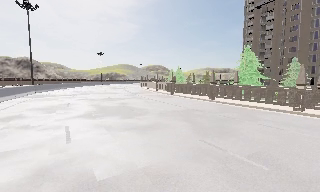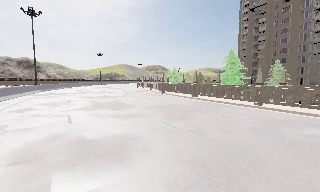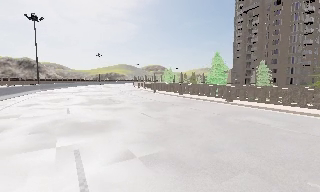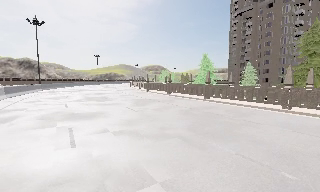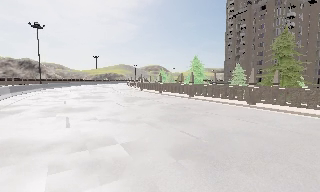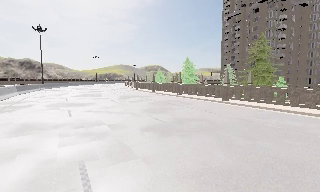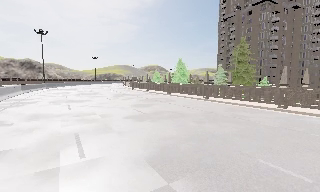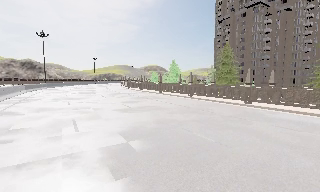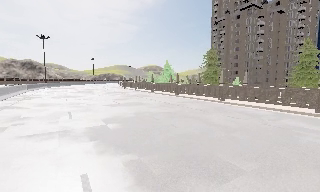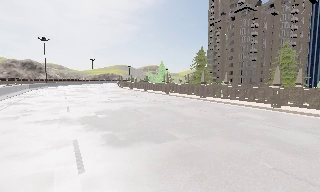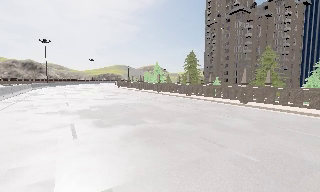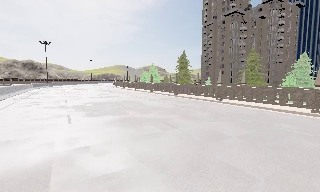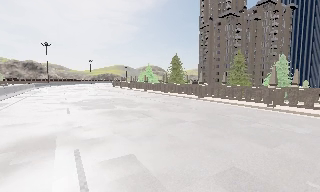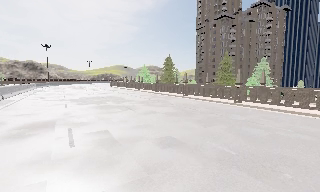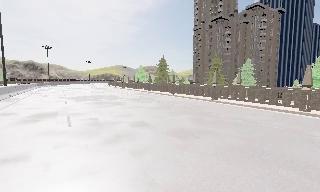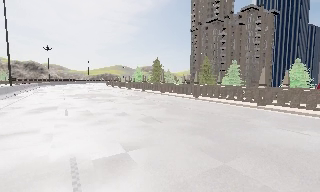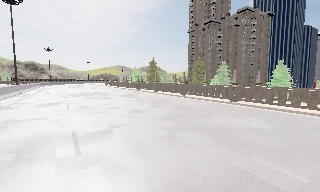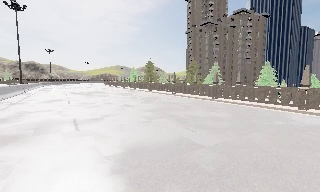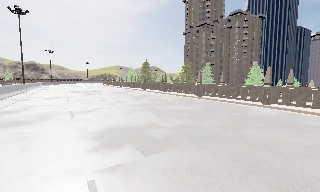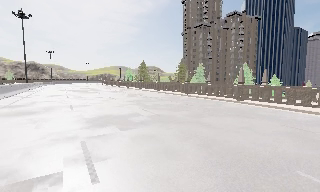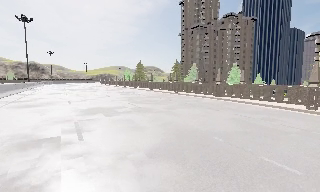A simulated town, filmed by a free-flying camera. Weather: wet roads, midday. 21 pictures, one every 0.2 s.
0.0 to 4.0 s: The camera travels backward and to its right, about 45 m, so what stands in front gets smaller.
The film runs backward here.
